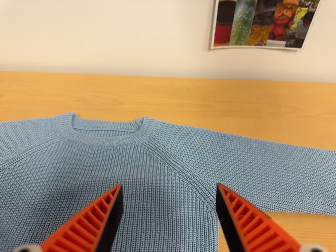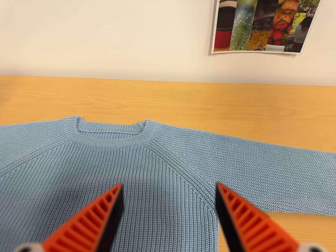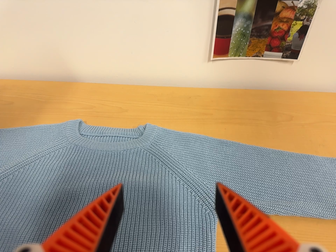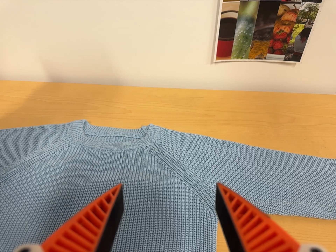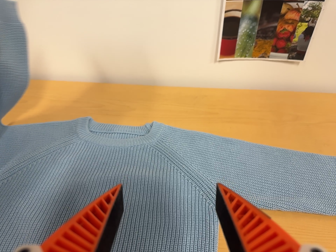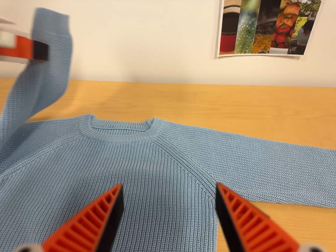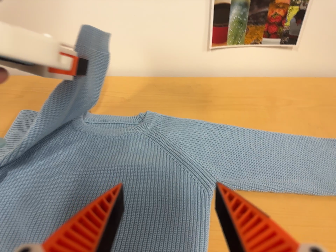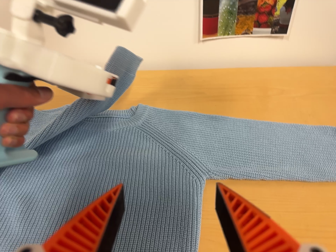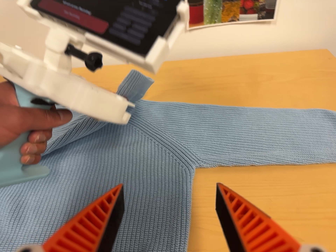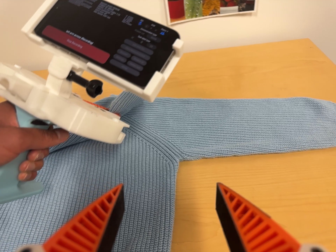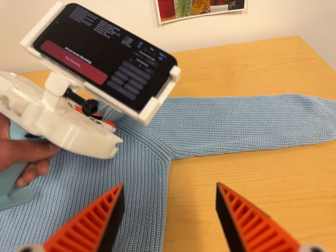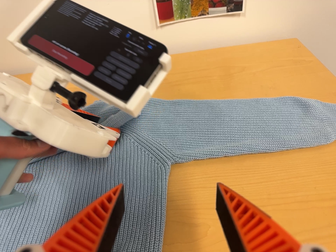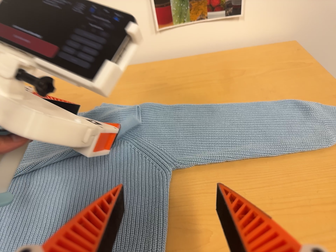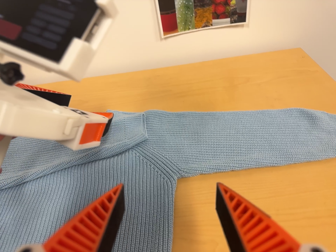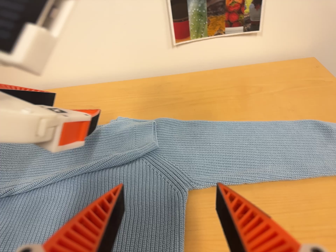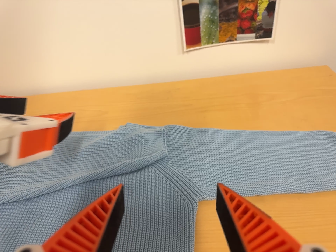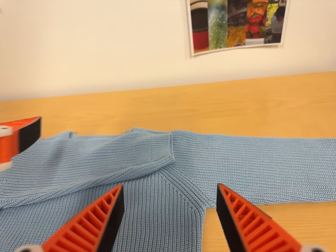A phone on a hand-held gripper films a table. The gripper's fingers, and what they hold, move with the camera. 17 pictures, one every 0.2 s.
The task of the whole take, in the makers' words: left arm across.
0.0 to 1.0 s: The camera shifts only a little, or ends up much as it began.
1.0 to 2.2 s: The camera travels to its right, about 8 cm, so close, fixed things drift to the left. It rolls about its line of sight by about 10 degrees, and the scene rotates counterclockwise.
2.2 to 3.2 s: The camera shifts only a little, or ends up much as it began.
The film runs forward here.
